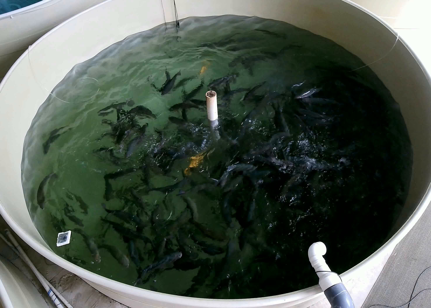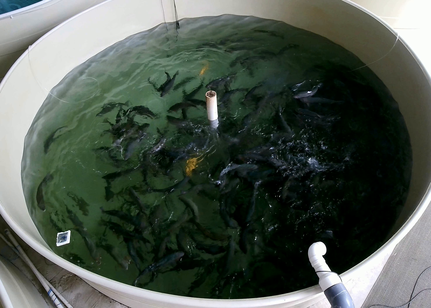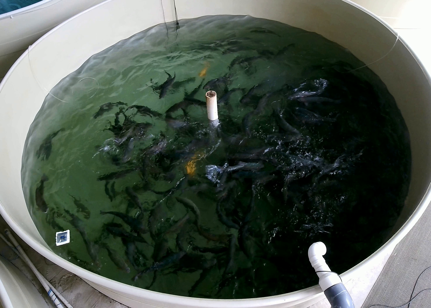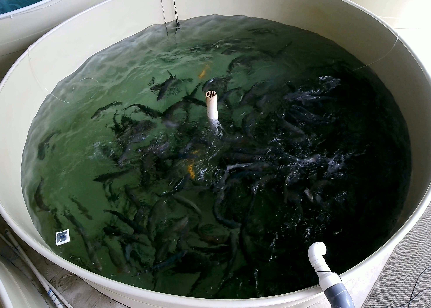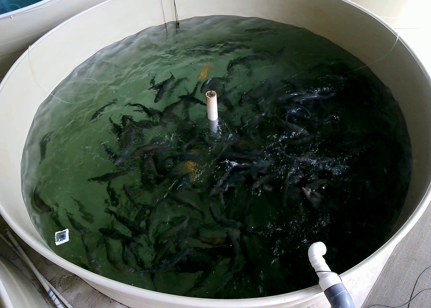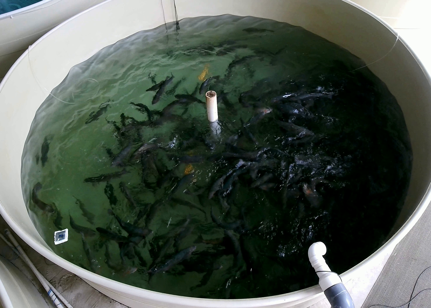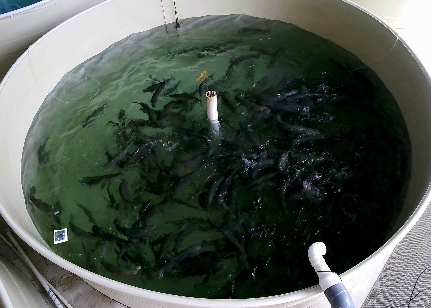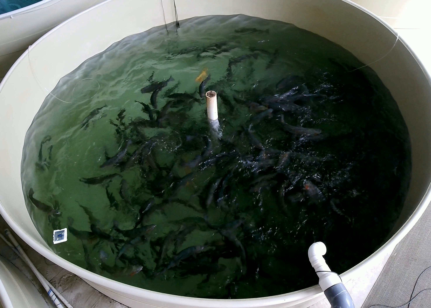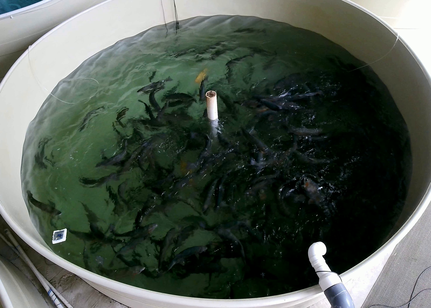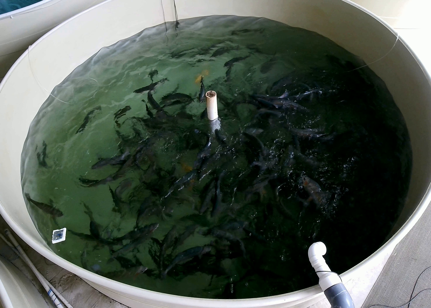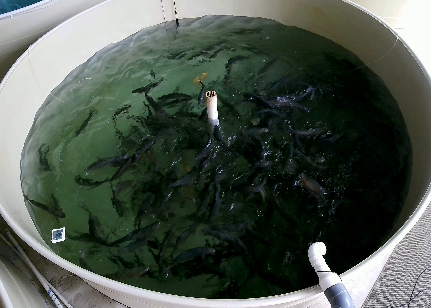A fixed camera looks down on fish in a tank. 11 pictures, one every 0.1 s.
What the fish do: Weak feeding.
